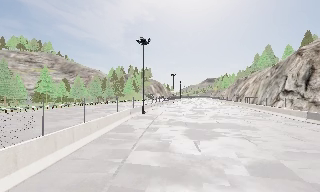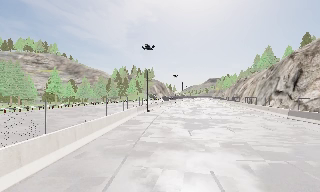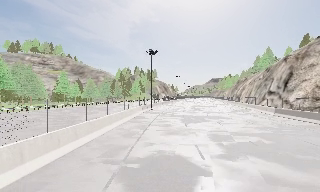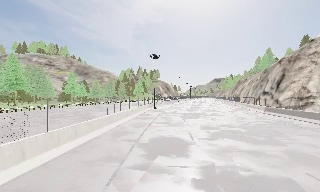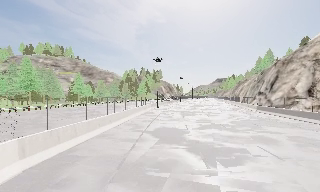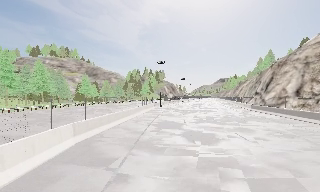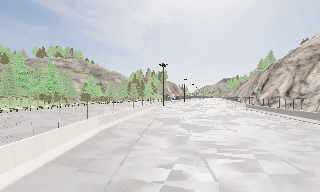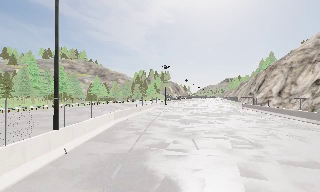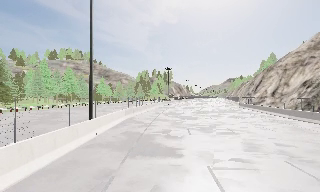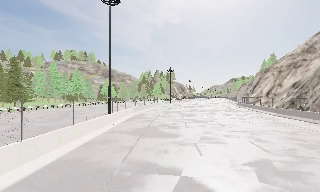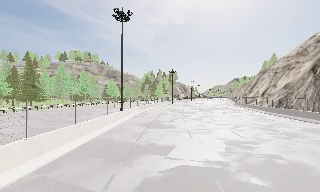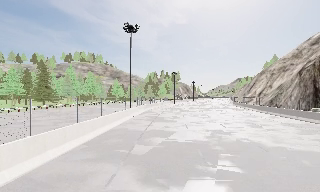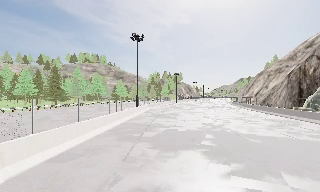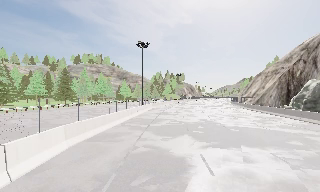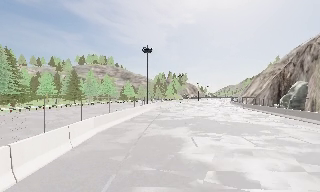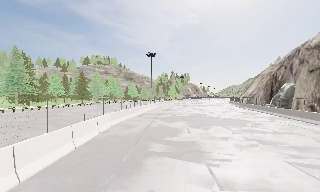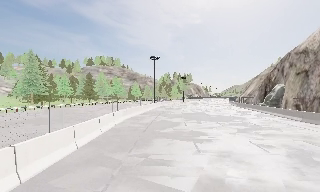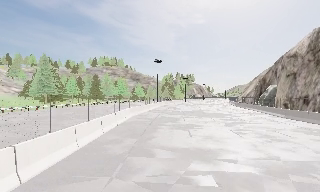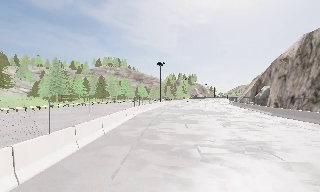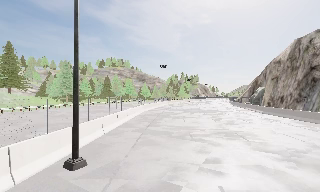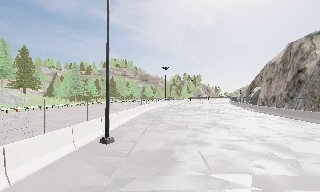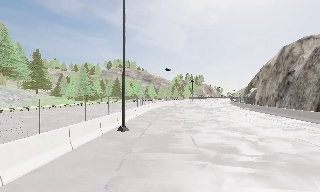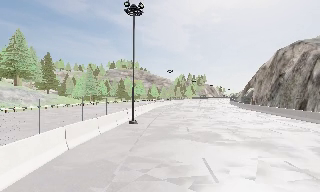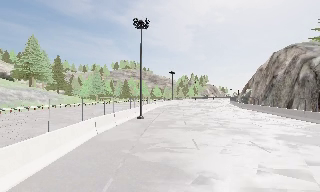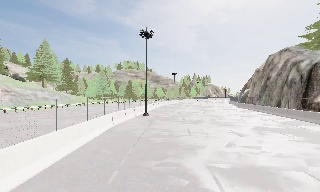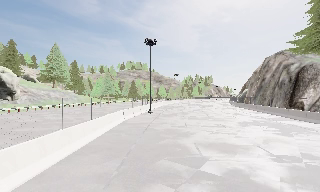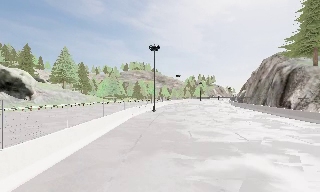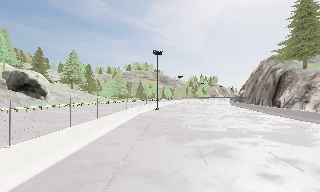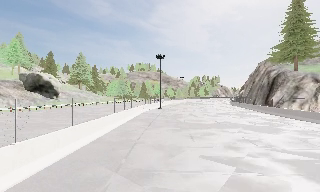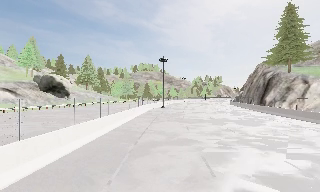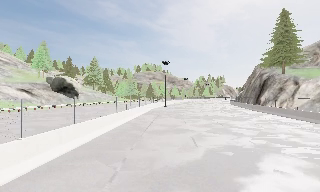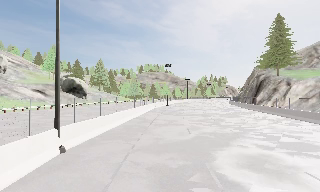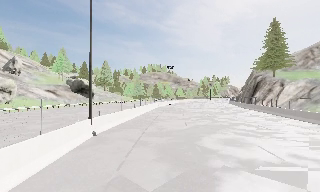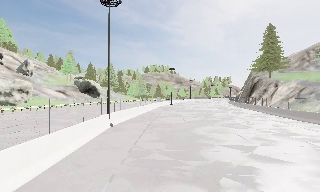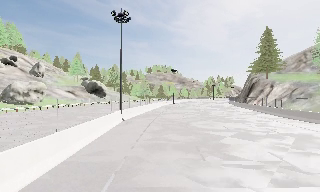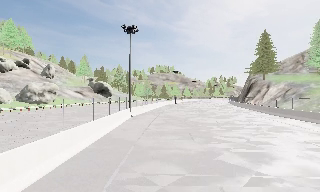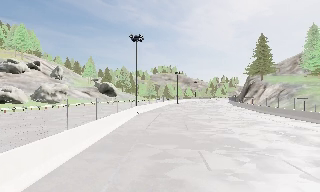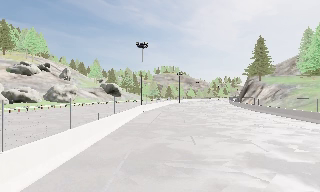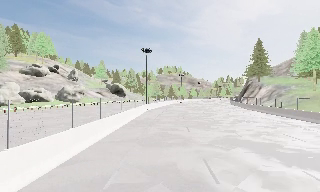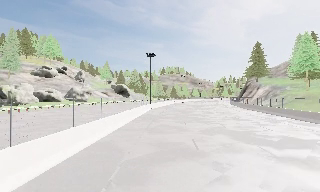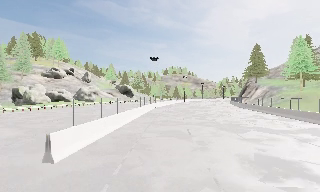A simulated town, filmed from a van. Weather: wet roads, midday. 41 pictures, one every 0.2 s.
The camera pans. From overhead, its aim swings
counterclockwise.
The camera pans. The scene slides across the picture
to the right.
0.0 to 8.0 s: The camera swings to its left by about 40 degrees, and the scene slides to the right. It travels backward, about 130 m.
The film runs backward here.
